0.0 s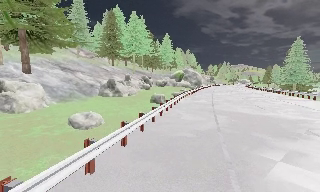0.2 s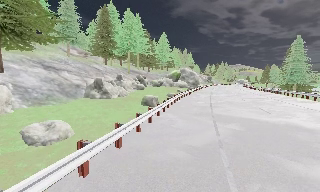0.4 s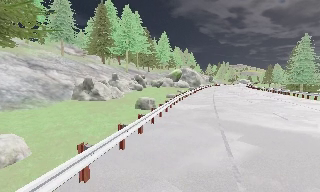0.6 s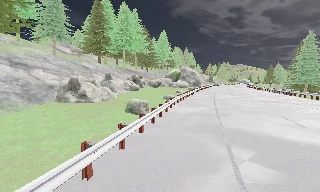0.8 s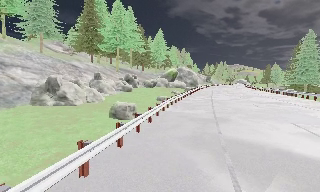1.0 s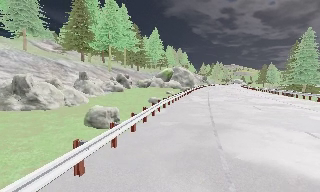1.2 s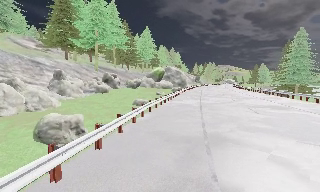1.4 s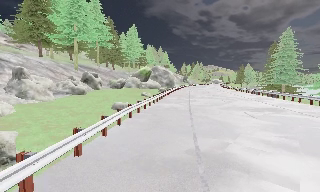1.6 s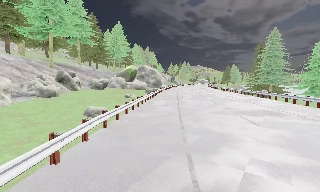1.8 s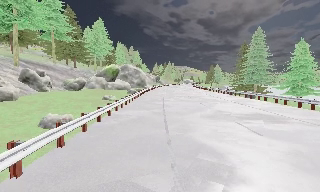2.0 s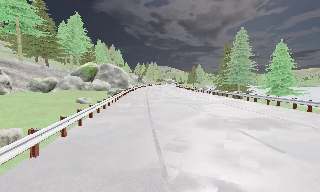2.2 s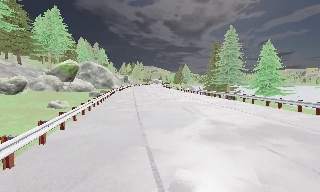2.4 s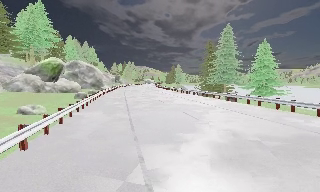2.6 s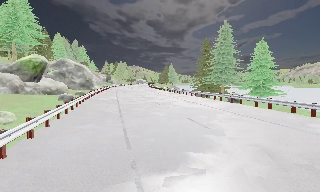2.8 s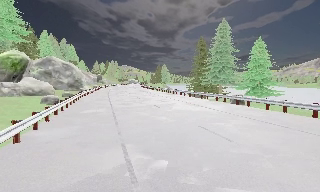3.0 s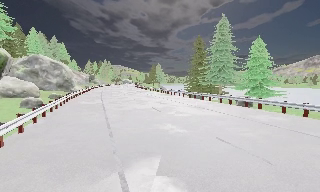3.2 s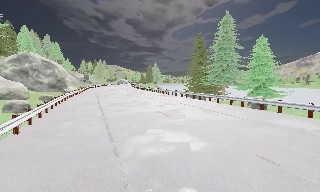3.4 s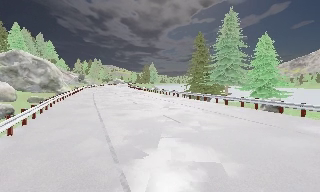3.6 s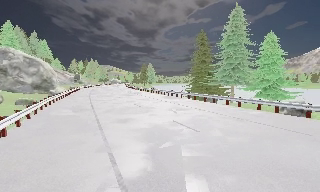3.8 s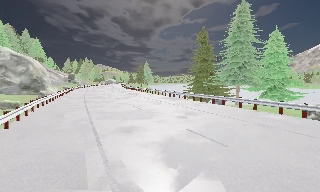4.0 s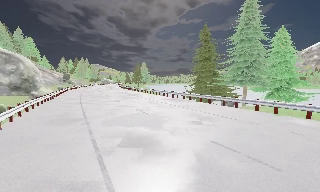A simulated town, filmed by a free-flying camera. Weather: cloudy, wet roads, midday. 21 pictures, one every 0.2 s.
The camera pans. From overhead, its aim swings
clockwise.
The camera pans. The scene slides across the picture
to the left.
0.0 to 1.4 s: The camera travels forward, about 11 m, so what stands in front looms larger.
1.4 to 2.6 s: The camera pans to its right, which is clockwise from overhead, by about 25 degrees. It travels forward, about 11 m, so what stands in front looms larger.
2.6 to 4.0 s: The camera pans to its right, which is clockwise from overhead, by about 10 degrees. It travels forward and to its left, about 11 m, so what stands in front looms larger.
The film runs forward here.
